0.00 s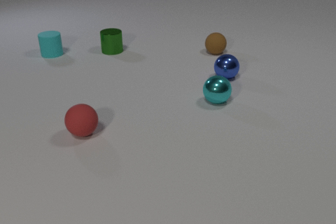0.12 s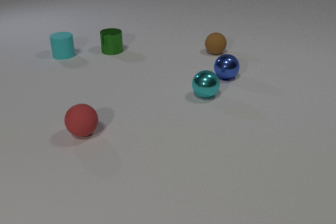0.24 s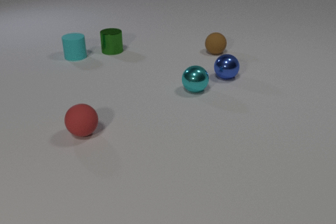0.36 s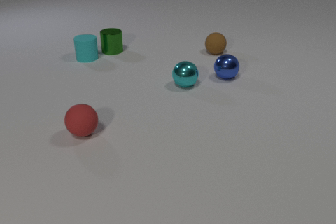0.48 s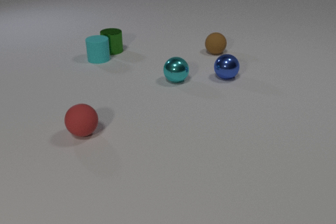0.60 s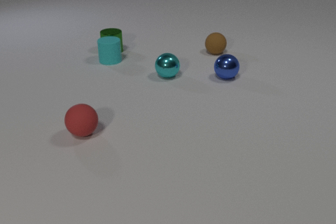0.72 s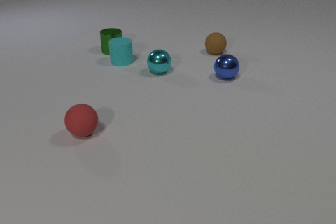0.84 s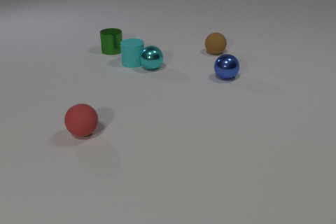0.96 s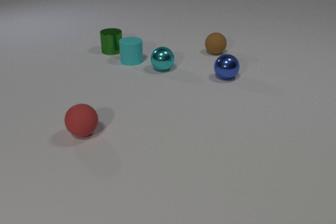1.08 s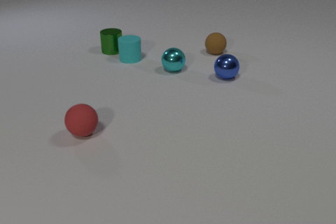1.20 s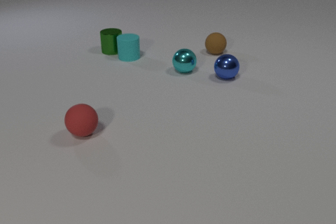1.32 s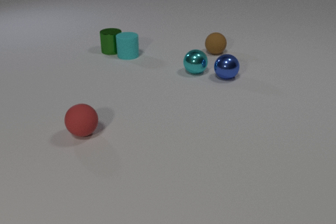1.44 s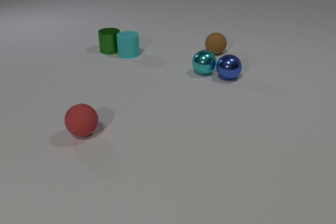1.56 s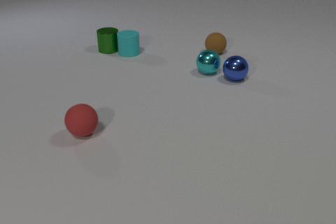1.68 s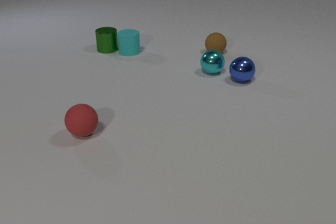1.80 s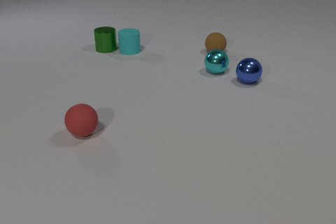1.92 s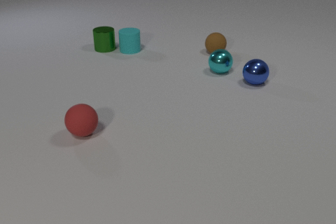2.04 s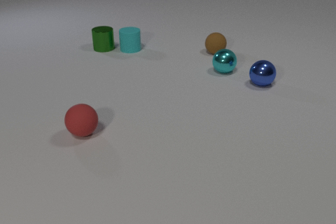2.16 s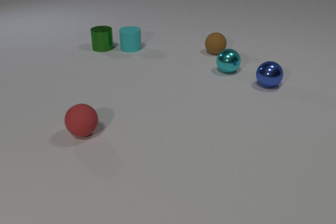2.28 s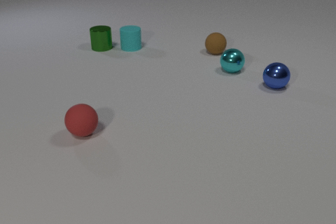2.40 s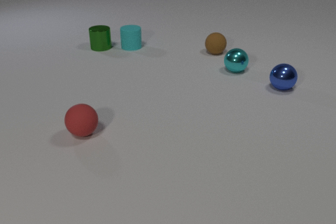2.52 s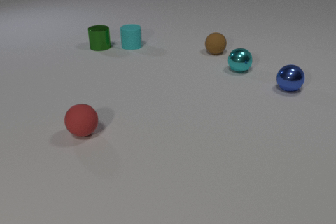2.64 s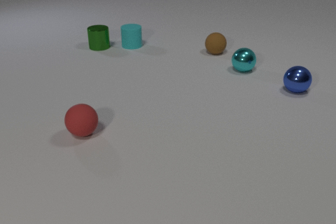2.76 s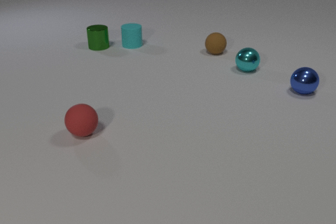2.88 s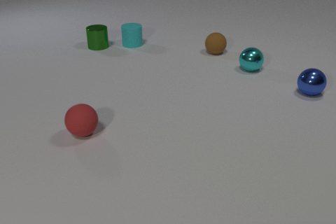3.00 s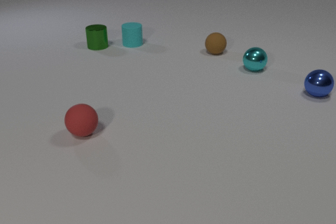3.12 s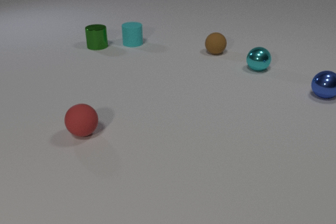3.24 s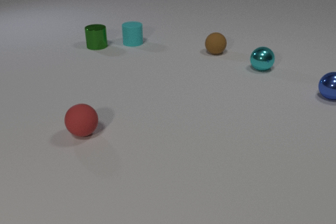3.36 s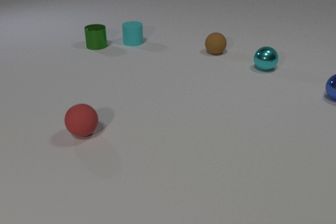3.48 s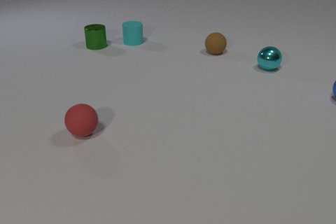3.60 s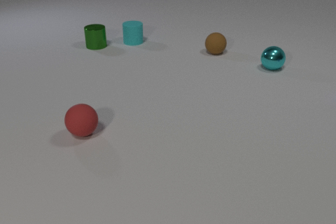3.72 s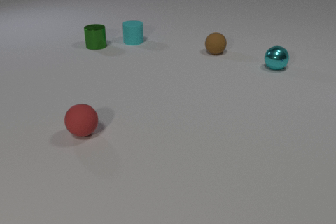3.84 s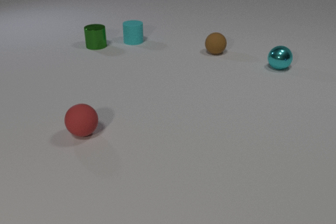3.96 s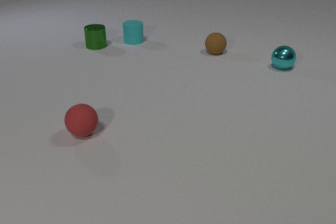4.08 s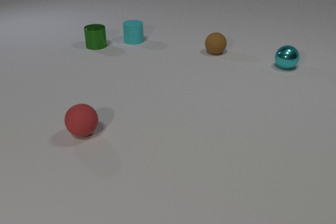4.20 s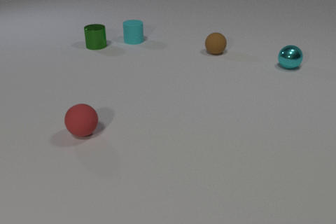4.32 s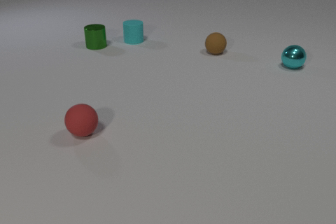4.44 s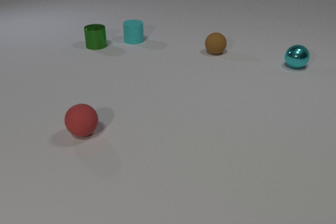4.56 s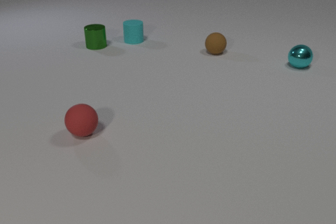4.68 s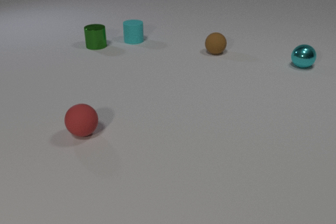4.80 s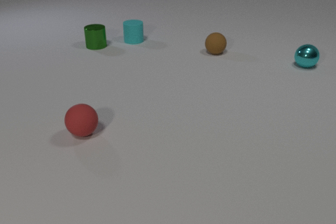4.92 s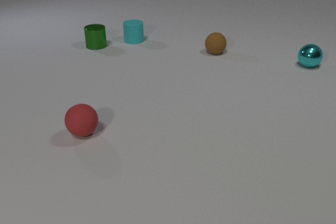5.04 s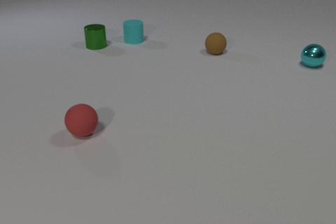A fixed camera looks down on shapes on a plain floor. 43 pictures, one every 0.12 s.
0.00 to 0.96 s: The cyan rubber cylinder slides to the right and toward the camera. The cyan metal sphere rolls away from the camera and to the left. The cyan rubber cylinder and the cyan metal sphere collide.
0.96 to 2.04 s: The cyan rubber cylinder slides away from the camera. The cyan metal sphere rolls to the right. The blue metal sphere rolls to the right. The green metal cylinder slides away from the camera and to the left. The cyan rubber cylinder and the green metal cylinder collide. The cyan metal sphere and the blue metal sphere collide.
2.04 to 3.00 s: The cyan rubber cylinder slides away from the camera. The cyan metal sphere rolls to the right. The blue metal sphere rolls to the right. The green metal cylinder slides away from the camera and to the left.
3.00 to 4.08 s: The cyan rubber cylinder slides away from the camera. The cyan metal sphere rolls to the right and away from the camera. The blue metal sphere rolls to the right, leaves at the right edge.
4.08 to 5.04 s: The cyan metal sphere rolls to the right and away from the camera.
What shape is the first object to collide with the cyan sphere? cylinder.
How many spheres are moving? 2.
What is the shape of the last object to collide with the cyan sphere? sphere.
